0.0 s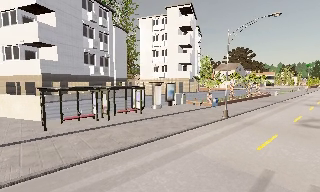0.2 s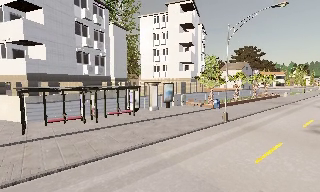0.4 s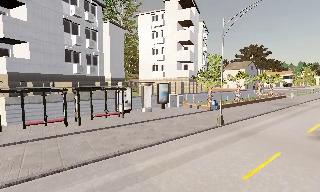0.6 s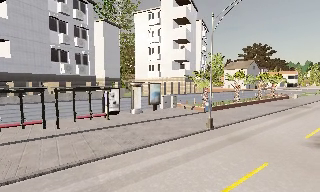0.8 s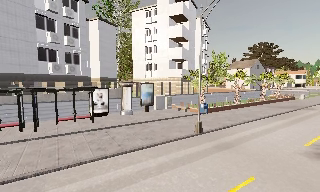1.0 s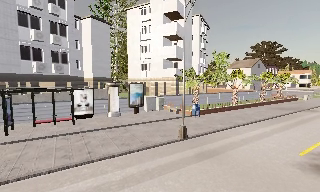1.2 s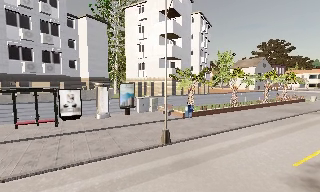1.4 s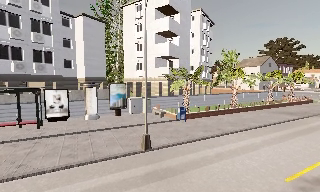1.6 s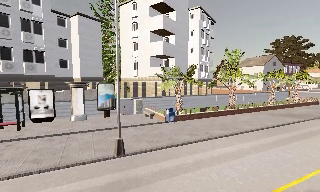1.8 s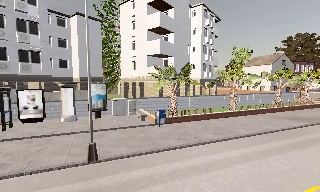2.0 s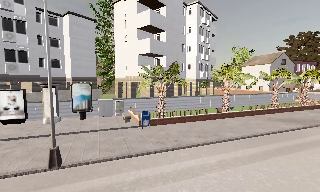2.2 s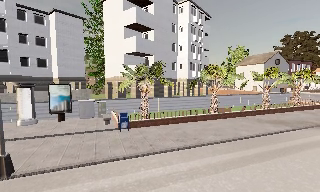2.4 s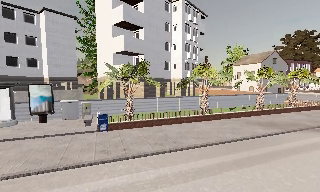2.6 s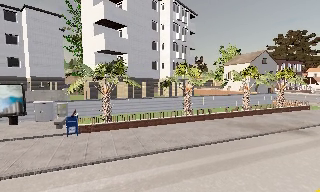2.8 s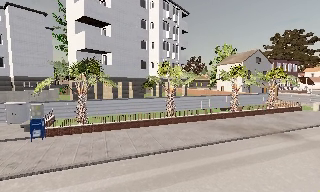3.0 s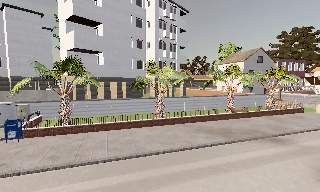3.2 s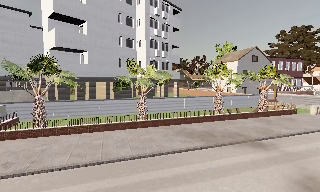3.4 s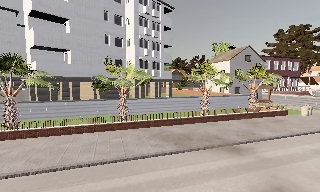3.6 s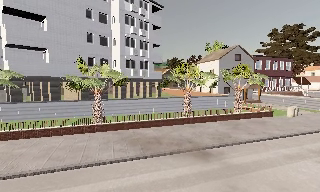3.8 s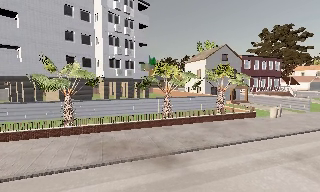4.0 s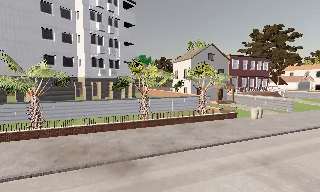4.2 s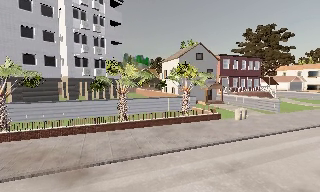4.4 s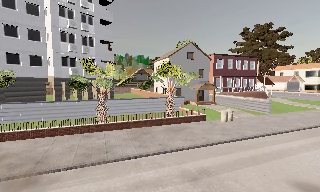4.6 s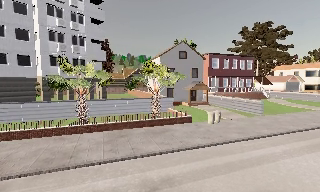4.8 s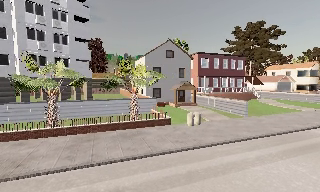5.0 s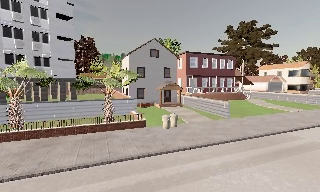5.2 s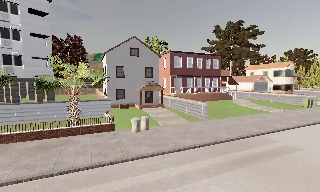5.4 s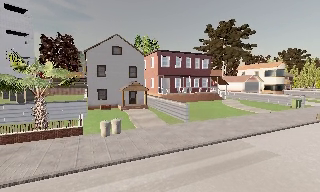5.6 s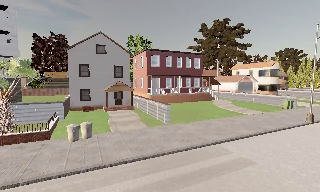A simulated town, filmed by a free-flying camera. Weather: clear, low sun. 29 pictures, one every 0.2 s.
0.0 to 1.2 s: The camera pans to its left, which is counterclockwise from overhead, by about 10 degrees. It travels to its right and forward, about 9 m, so close, fixed things drift to the left.
1.2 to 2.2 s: The camera travels to its right and forward, about 7 m, so close, fixed things drift to the left.
2.2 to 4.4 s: The camera travels to its right, about 17 m, so close, fixed things drift to the left.
4.4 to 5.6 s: The camera travels to its right and forward, about 10 m, so close, fixed things drift to the left.
The film runs forward here.
